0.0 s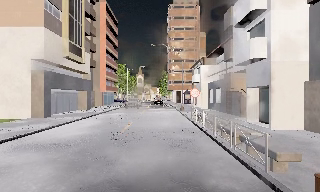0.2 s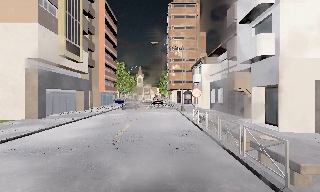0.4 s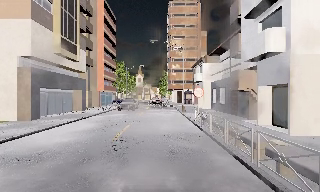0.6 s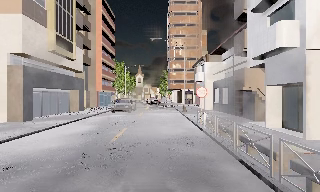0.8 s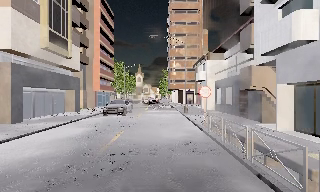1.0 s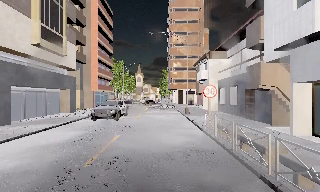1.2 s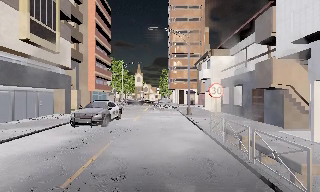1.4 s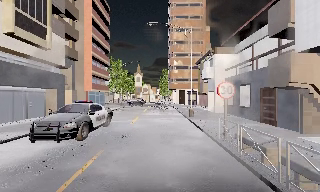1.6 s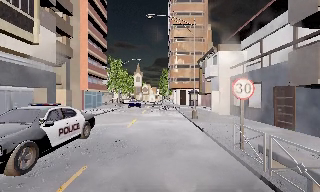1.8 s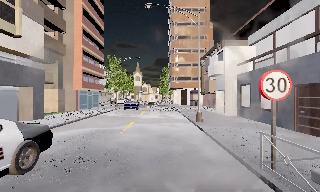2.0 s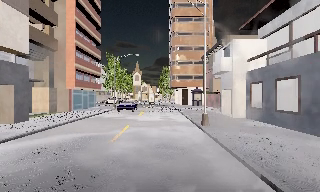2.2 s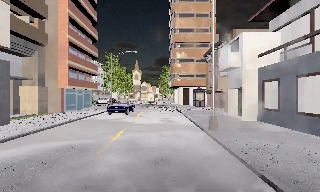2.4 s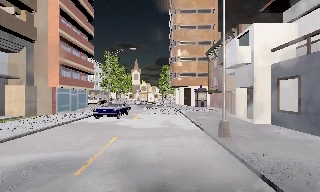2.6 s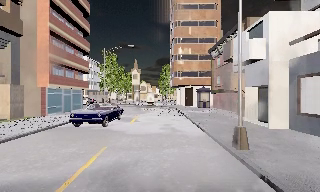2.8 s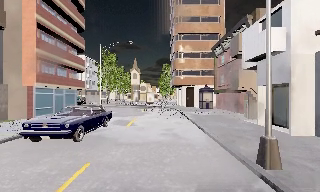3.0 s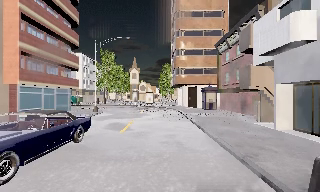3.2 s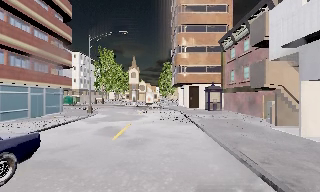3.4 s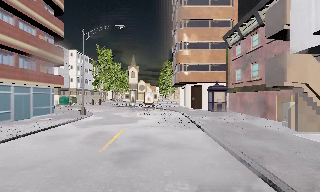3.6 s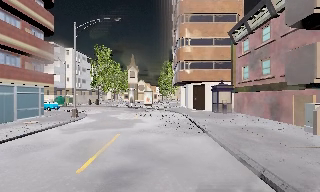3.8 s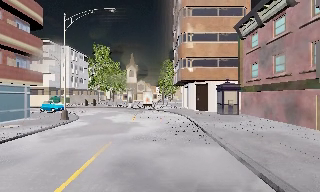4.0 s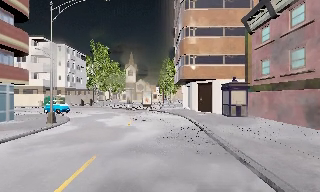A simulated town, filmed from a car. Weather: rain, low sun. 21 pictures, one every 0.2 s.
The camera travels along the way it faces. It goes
forward.
0.0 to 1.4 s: The camera travels forward, about 6 m, so what stands in front looms larger. It gains speed.
1.4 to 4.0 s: The camera travels forward, about 17 m, so what stands in front looms larger.
The film runs forward here.
